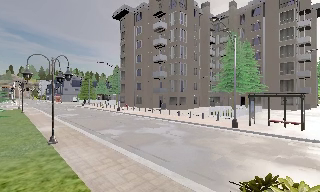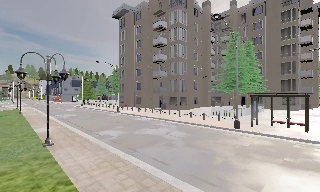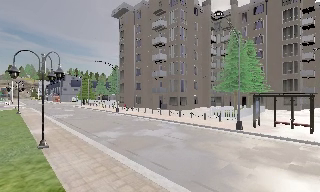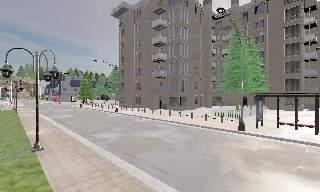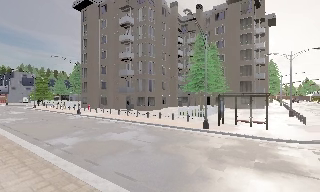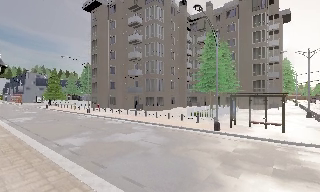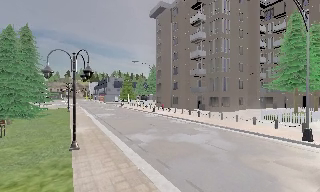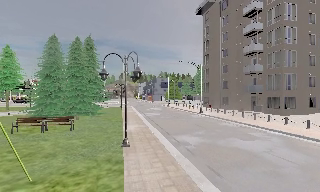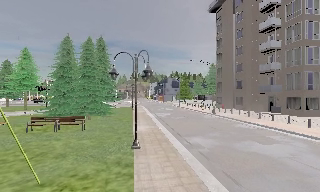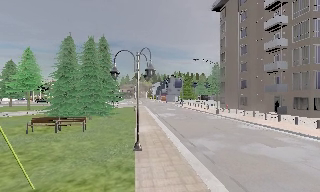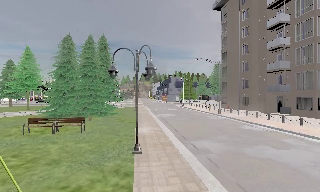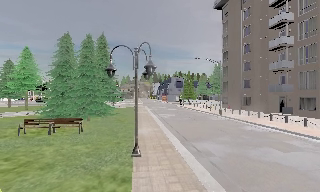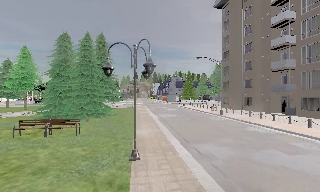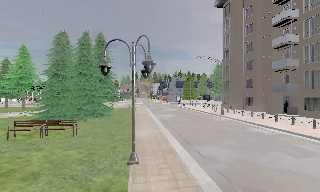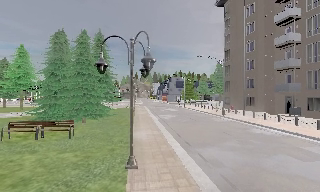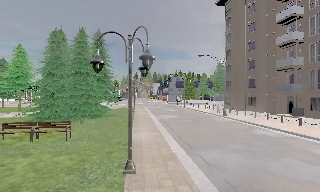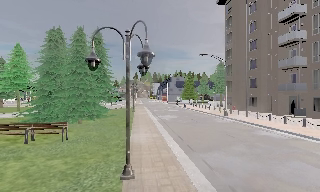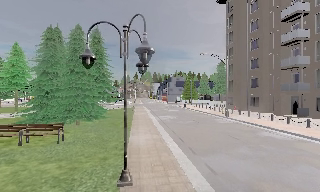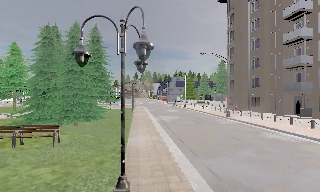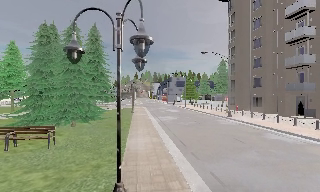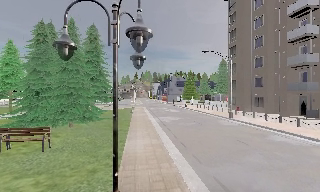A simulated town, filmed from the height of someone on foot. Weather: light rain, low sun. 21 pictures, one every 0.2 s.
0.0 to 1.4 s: The scene slides to the right, as the camera pans about 30 degrees to its left. It travels forward, about 2.5 m, so what stands in front looms larger.
1.4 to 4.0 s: The camera travels forward, about 4.5 m, so what stands in front looms larger.
The film runs forward here.
